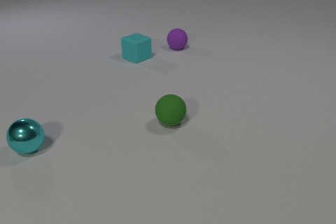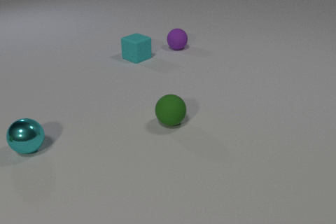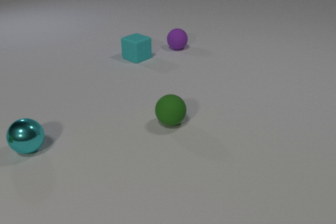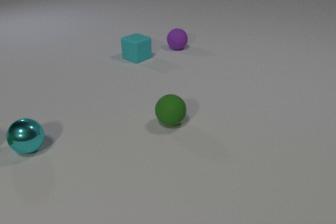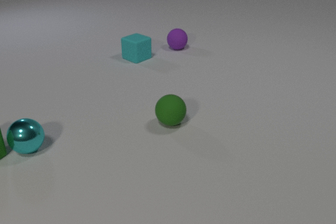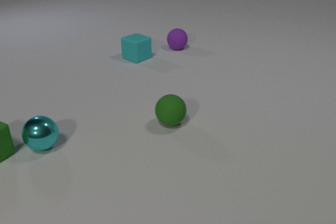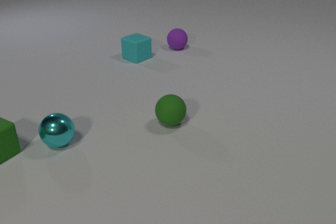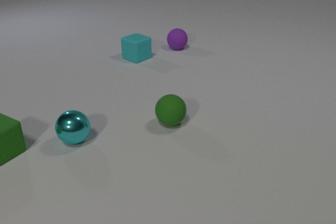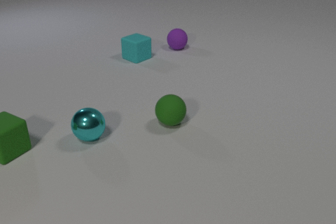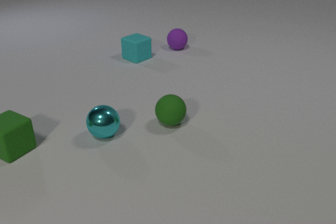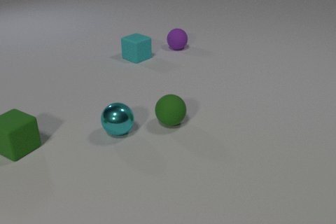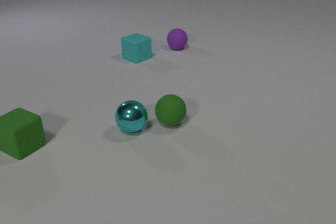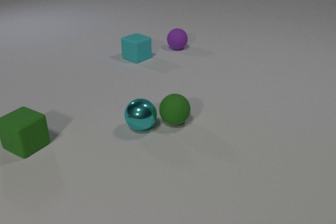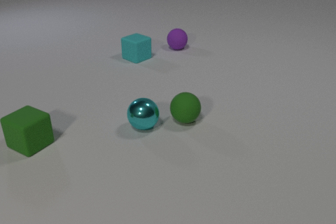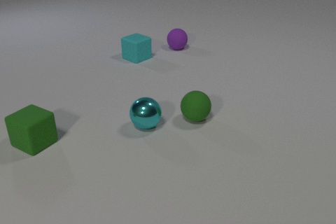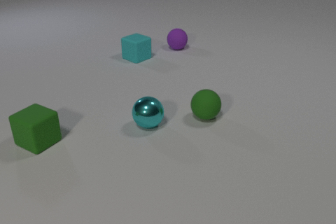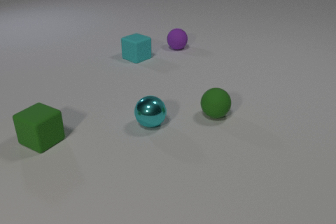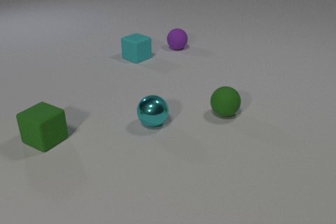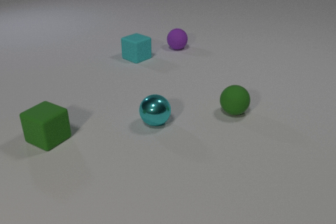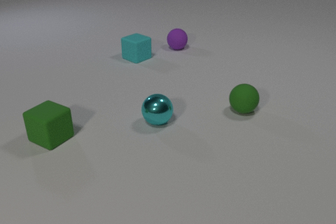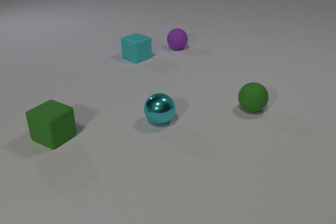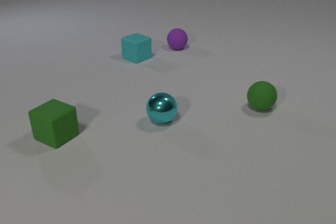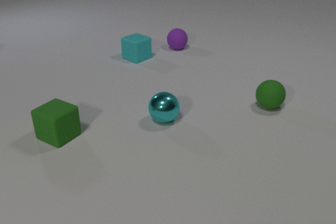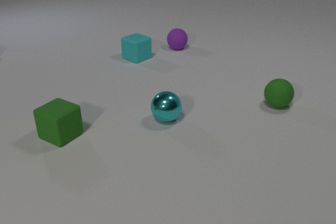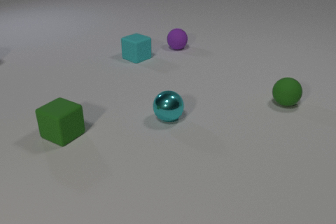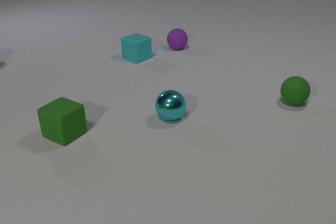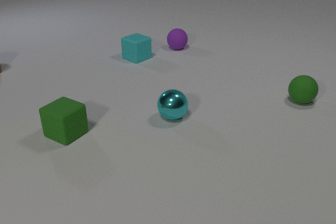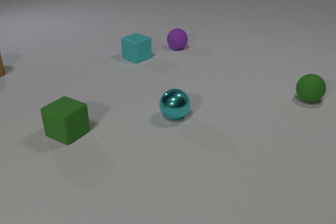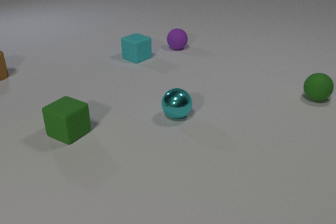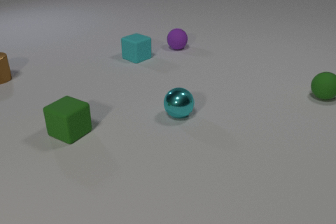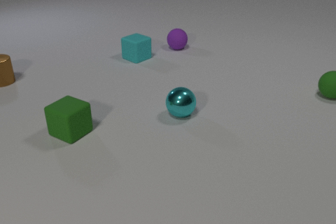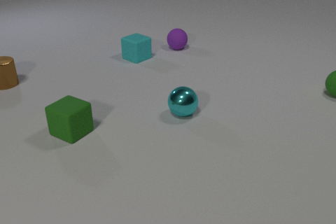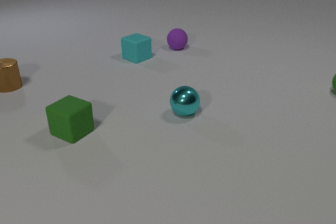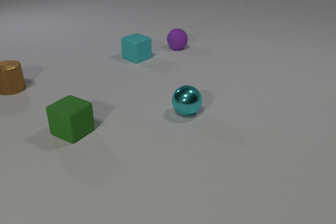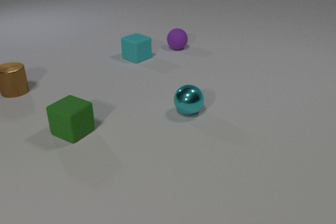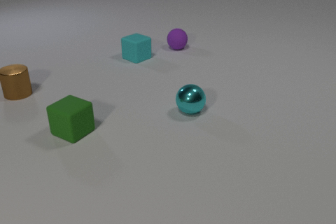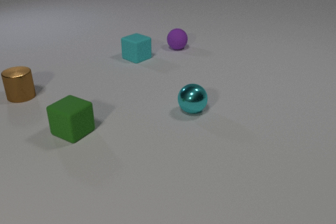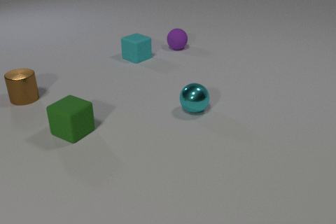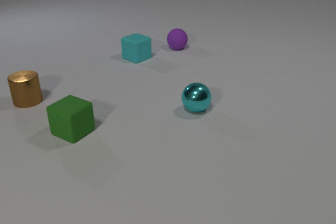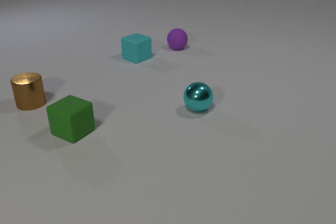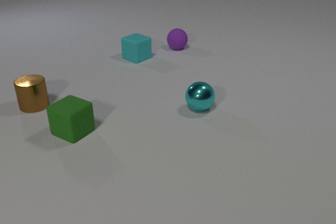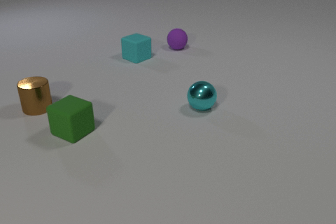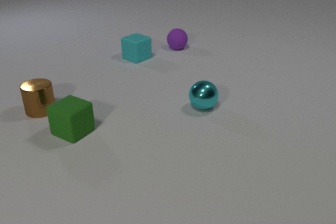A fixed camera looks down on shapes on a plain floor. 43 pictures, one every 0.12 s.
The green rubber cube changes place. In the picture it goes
to the right.
The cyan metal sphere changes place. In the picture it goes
to the right.
0.00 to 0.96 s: The green rubber cube comes in at the left edge, slides to the right. The cyan metal sphere rolls to the right. The green rubber cube and the cyan metal sphere collide.
0.96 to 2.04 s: The green rubber cube slides to the right. The cyan metal sphere rolls to the right. The green rubber sphere rolls to the right and away from the camera. The cyan metal sphere and the green rubber sphere collide.
2.04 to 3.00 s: The green rubber cube slides to the right. The cyan metal sphere rolls to the right and away from the camera. The green rubber sphere rolls to the right and away from the camera.
3.00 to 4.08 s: The green rubber cube slides to the right. The cyan metal sphere rolls to the right and away from the camera. The brown metal cylinder comes in at the left edge, slides toward the camera. The green rubber sphere rolls to the right and away from the camera, leaves at the right edge.
4.08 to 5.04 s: The cyan metal sphere rolls to the right and away from the camera. The brown metal cylinder slides toward the camera and to the right.
What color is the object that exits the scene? green.
How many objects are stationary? 2.
Are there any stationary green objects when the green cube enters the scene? yes.
